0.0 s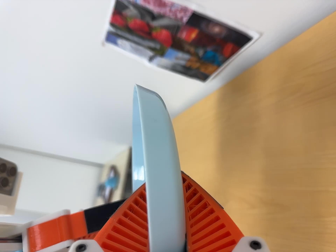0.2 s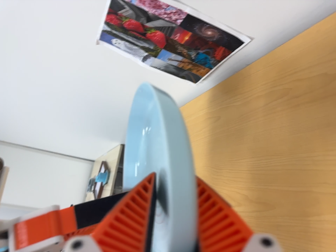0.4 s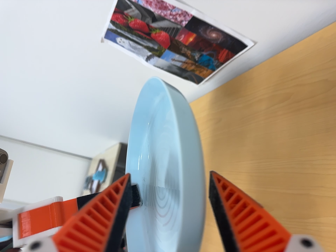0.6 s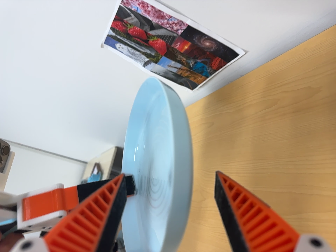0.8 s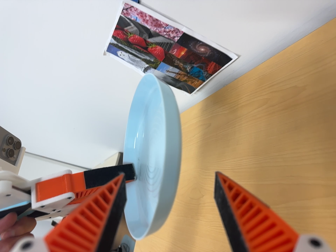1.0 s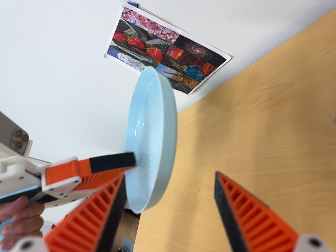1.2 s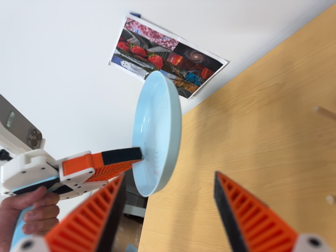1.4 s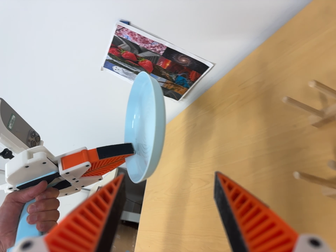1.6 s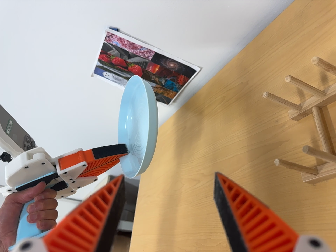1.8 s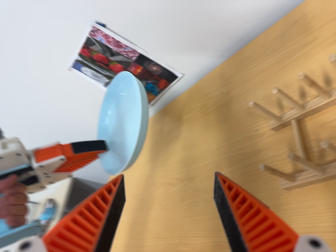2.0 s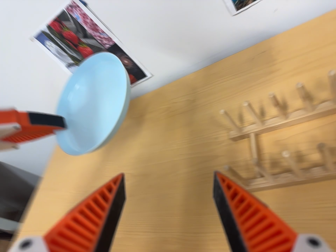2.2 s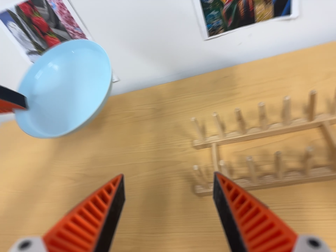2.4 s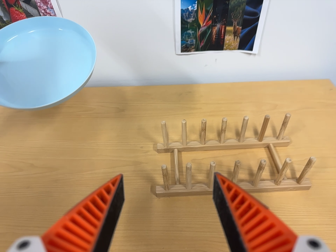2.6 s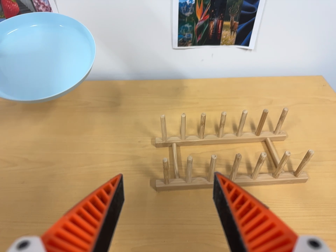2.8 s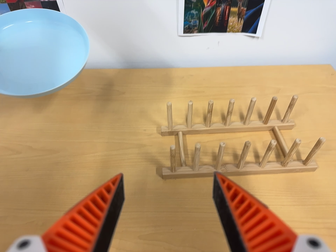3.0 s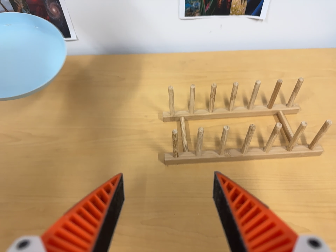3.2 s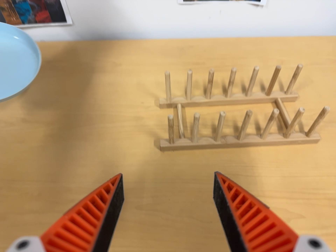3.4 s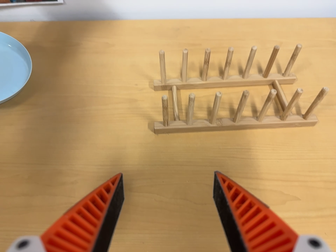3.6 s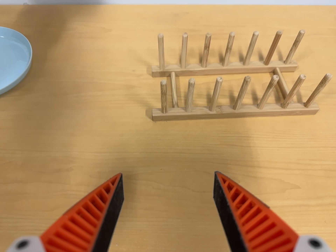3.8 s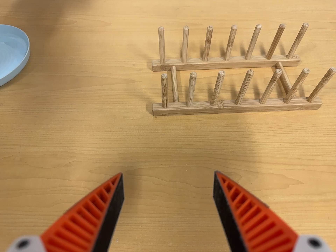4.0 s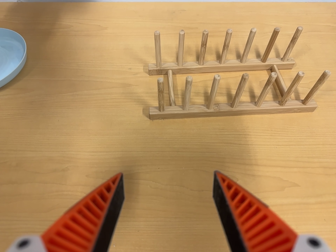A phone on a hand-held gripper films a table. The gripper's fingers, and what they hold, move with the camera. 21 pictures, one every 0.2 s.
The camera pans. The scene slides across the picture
to the left.
0.0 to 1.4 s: The camera travels backward and toward the bottom of its view, about 18 cm, so what stands in front gets smaller. Its aim tips toward the top of its view by about 10 degrees.
1.4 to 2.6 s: The camera pans to its right by about 55 degrees. It travels to its left and toward the bottom of its view, about 26 cm. Its aim tips toward the top of its view by about 15 degrees. It rolls about its line of sight by about 30 degrees, and the scene rotates clockwise.
2.6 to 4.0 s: The camera travels forward and toward the bottom of its view, about 7 cm, so what stands in front looms larger. Its aim tips toward the bottom of its view by about 10 degrees, and the scene shifts upward.
The film runs backward here.
